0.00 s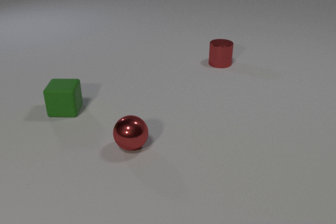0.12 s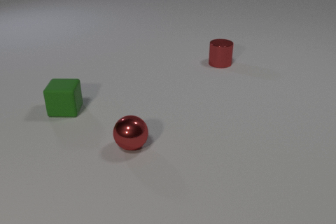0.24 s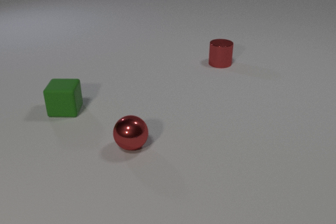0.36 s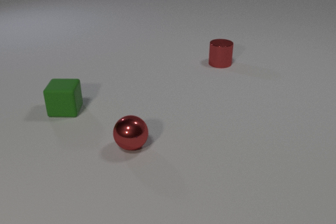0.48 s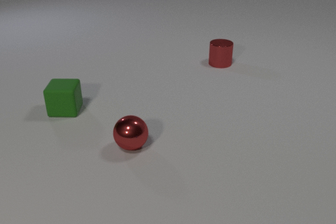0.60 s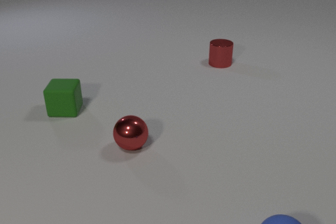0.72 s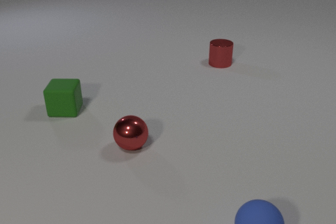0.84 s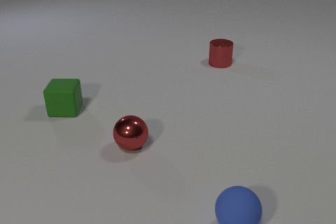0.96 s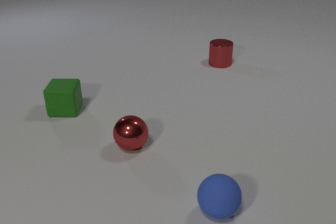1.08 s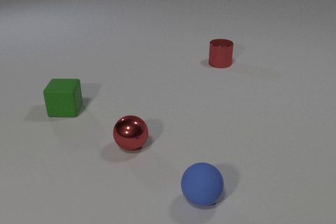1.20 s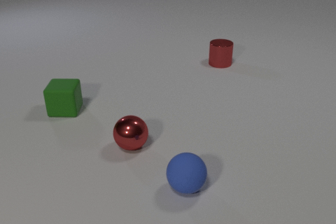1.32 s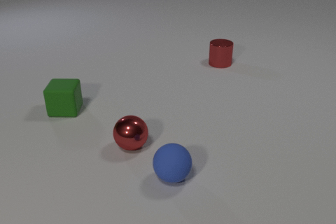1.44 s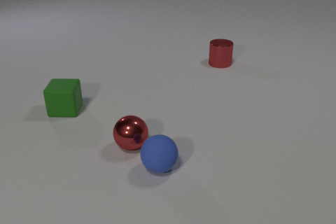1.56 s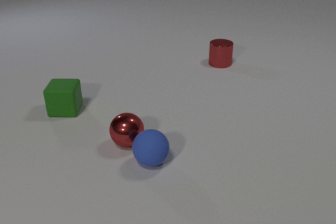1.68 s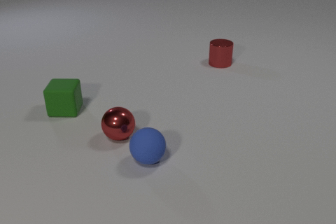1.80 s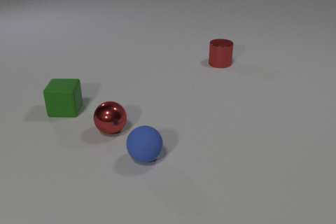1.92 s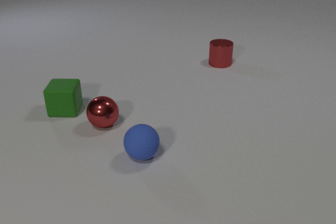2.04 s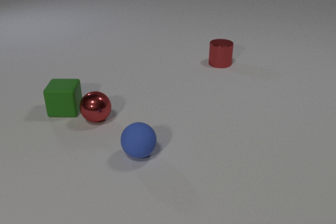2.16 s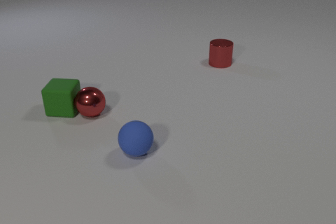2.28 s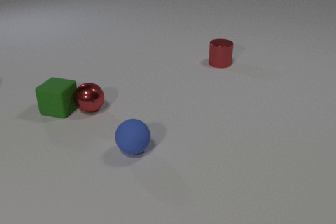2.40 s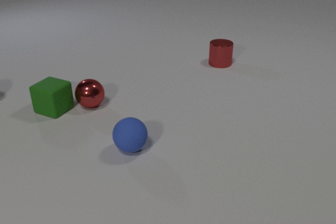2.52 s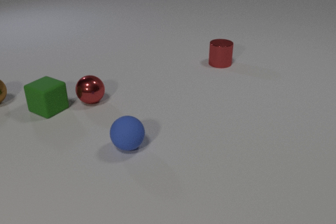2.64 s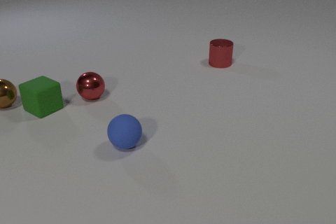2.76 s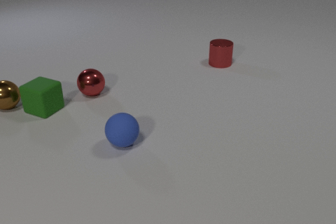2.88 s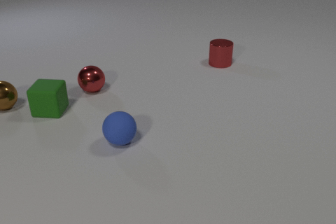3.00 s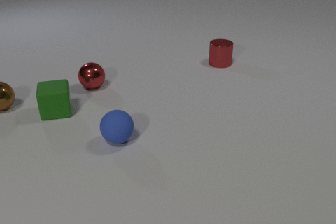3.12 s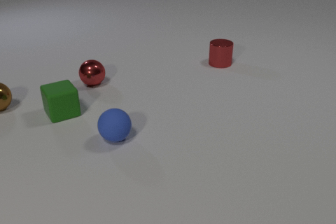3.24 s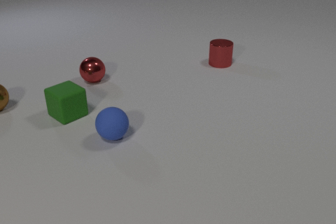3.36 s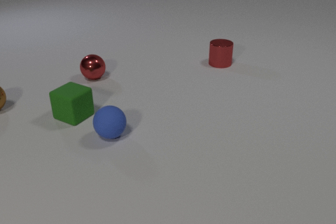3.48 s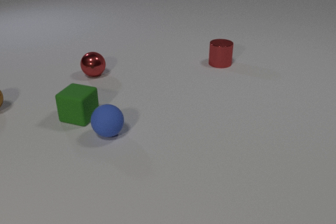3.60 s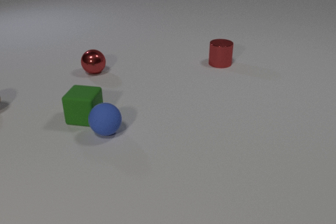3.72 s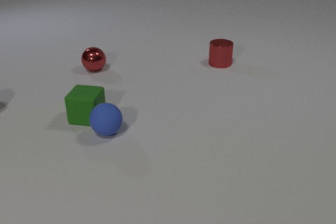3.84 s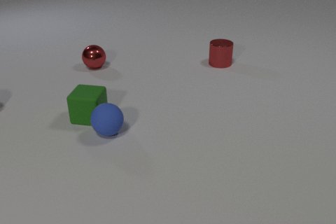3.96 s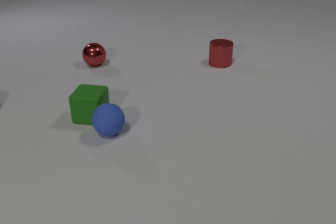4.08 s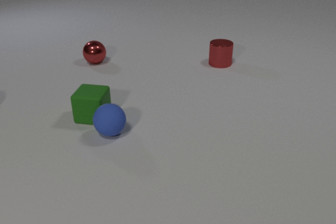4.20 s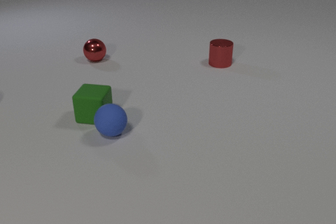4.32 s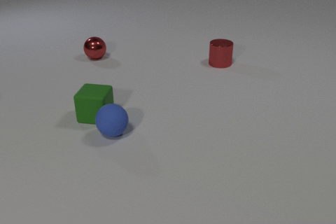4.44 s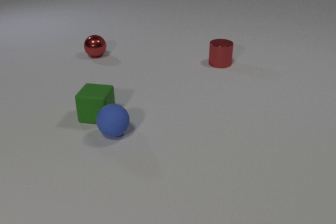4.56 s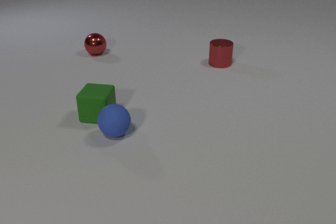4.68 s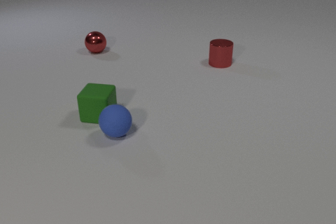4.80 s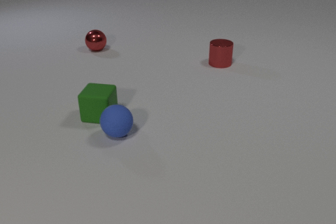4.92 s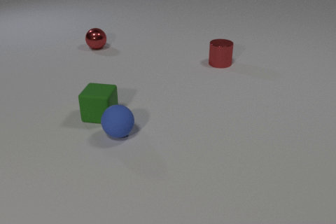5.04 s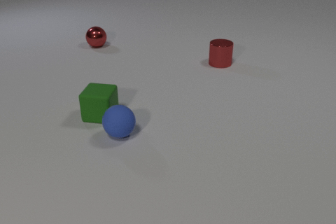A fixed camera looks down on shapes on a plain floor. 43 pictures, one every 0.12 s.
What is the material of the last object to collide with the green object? rubber.
Are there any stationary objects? yes.
Are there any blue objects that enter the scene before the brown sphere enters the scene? yes.
0.00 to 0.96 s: The blue rubber sphere comes in at the bottom edge, rolls to the left and away from the camera.
0.96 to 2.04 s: The blue rubber sphere rolls away from the camera and to the left. The red metal sphere rolls away from the camera and to the left. The blue rubber sphere and the red metal sphere collide.
2.04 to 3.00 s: The blue rubber sphere rolls away from the camera and to the left. The red metal sphere rolls away from the camera. The brown metal sphere comes in at the left edge, rolls toward the camera and to the right. The green rubber cube slides to the left. The red metal sphere and the green rubber cube collide. The brown metal sphere and the green rubber cube collide.
3.00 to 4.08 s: The blue rubber sphere rolls away from the camera and to the left. The red metal sphere rolls away from the camera. The brown metal sphere rolls to the left, leaves at the left edge. The green rubber cube slides to the right and toward the camera, spins so that its near face slides to the right, counterclockwise seen from above. The blue rubber sphere and the green rubber cube collide.
4.08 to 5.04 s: The blue rubber sphere rolls to the right. The red metal sphere rolls away from the camera. The green rubber cube slides to the right.
